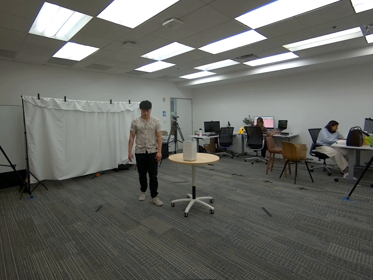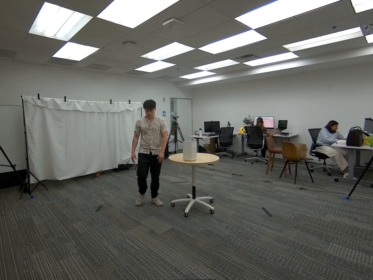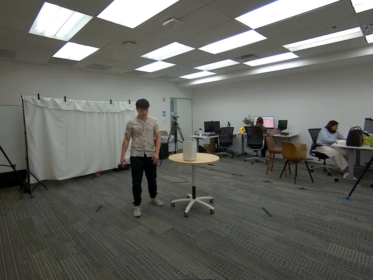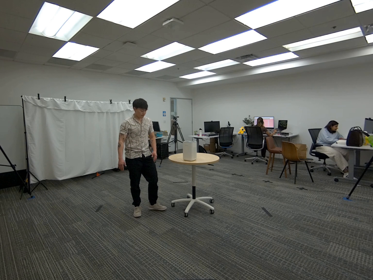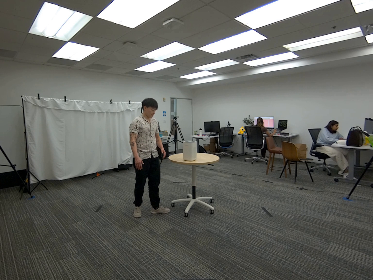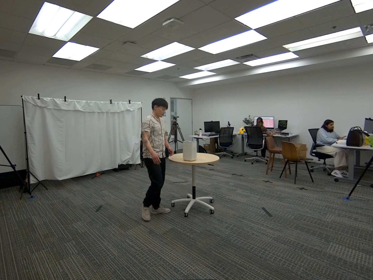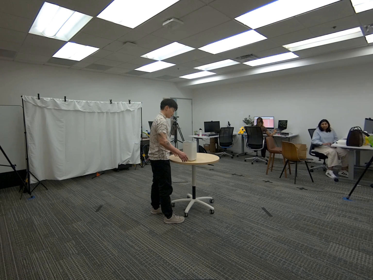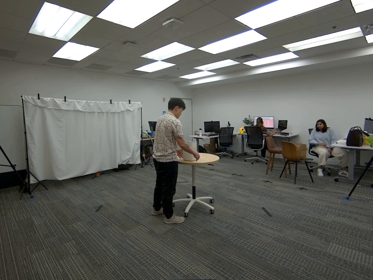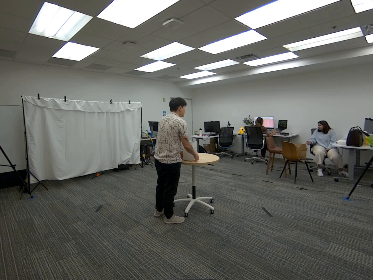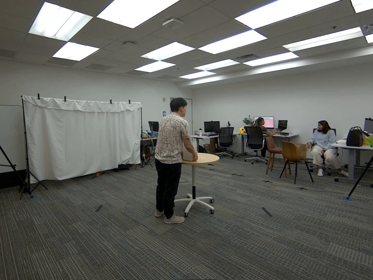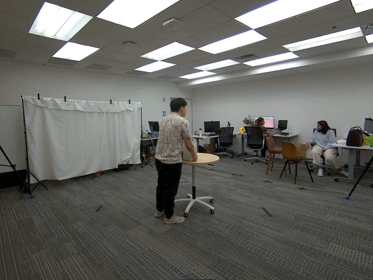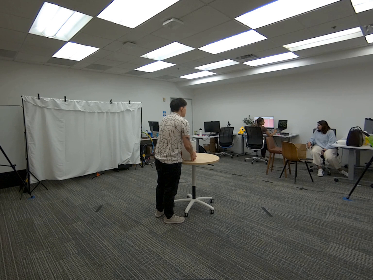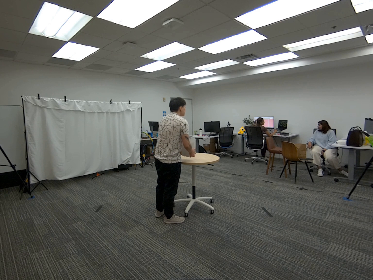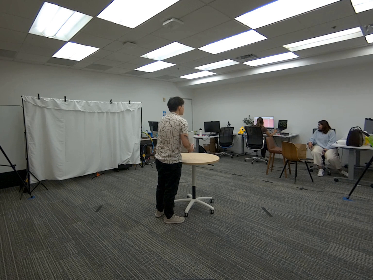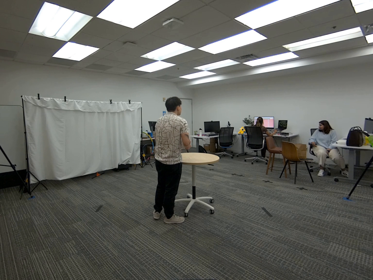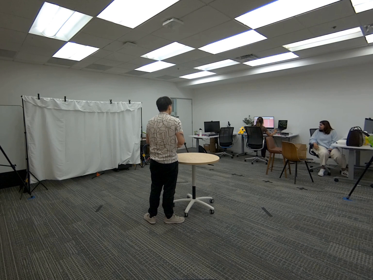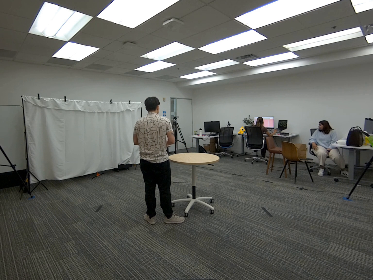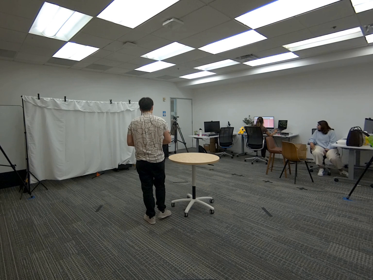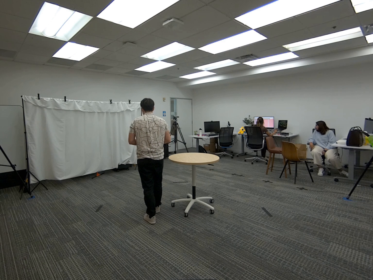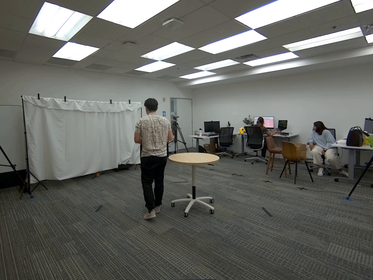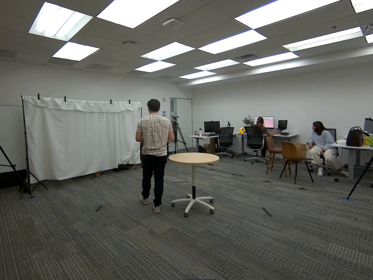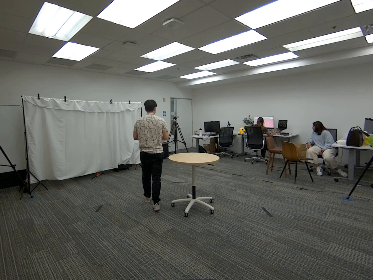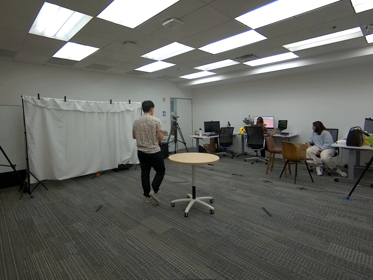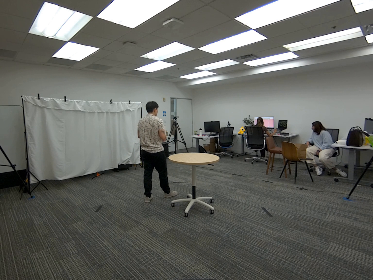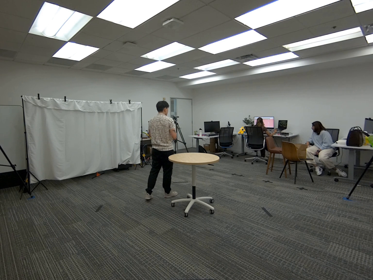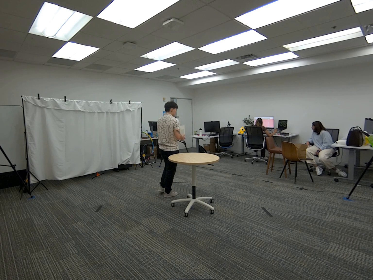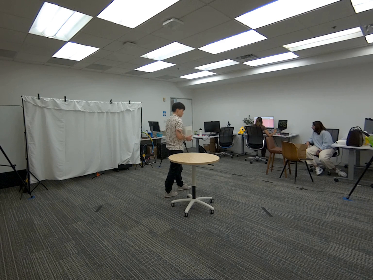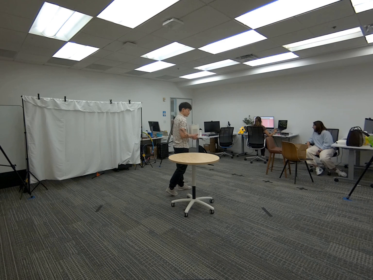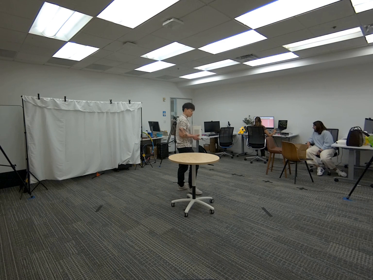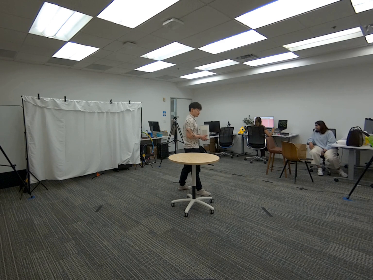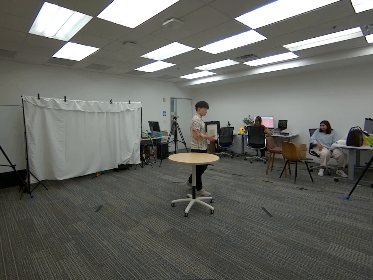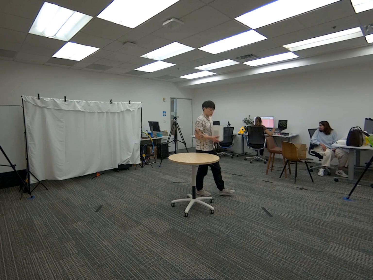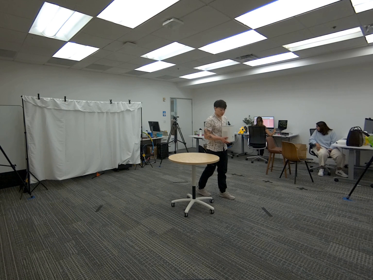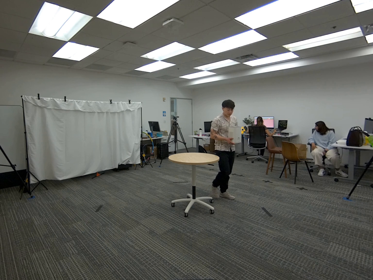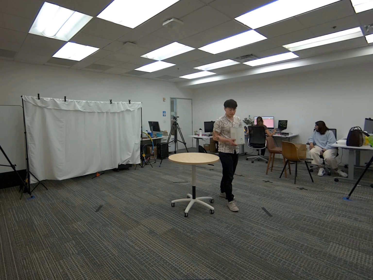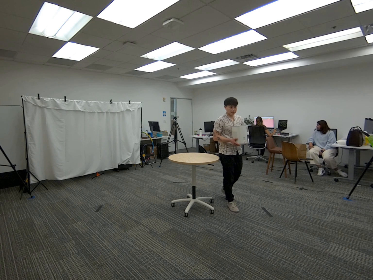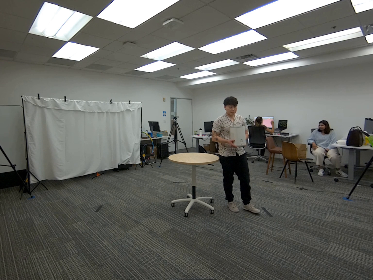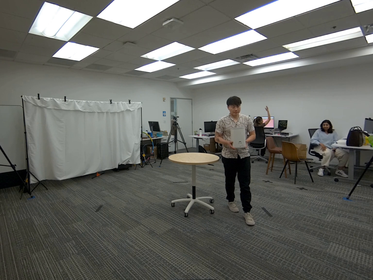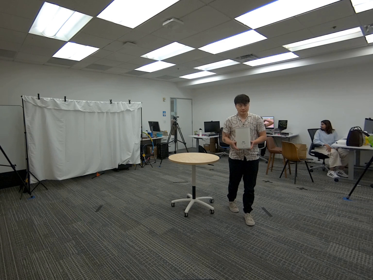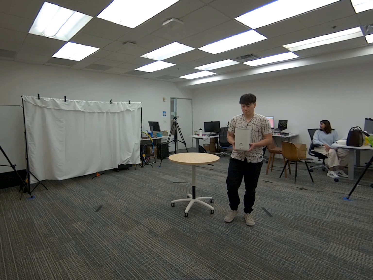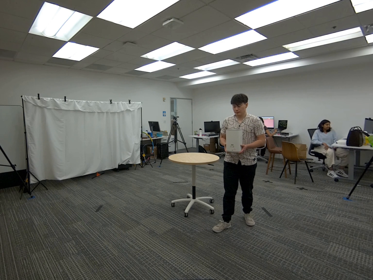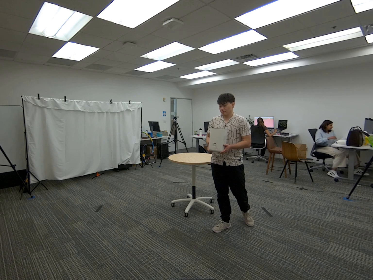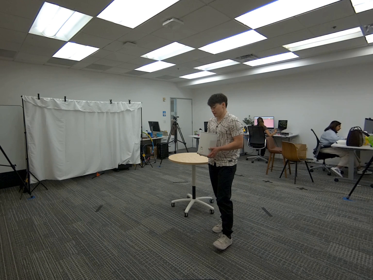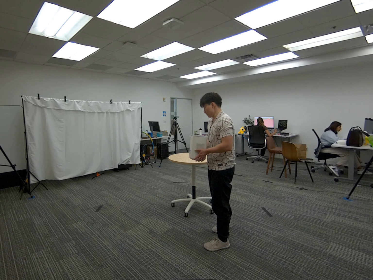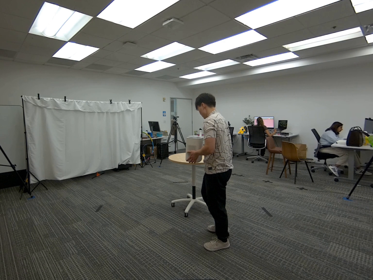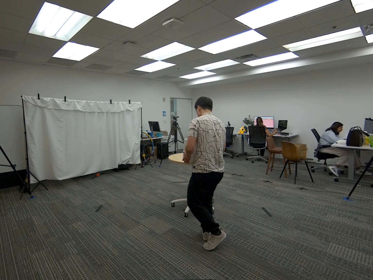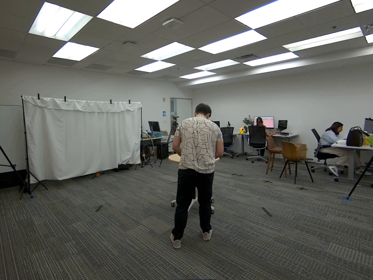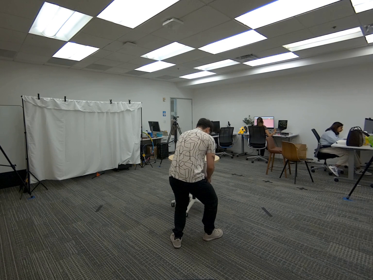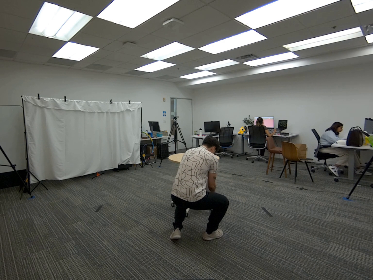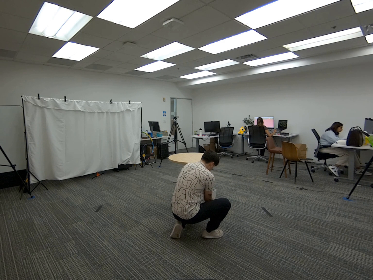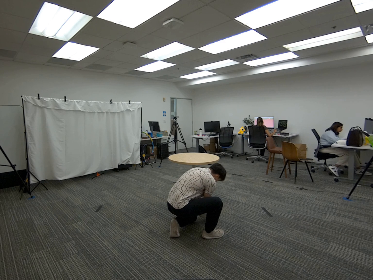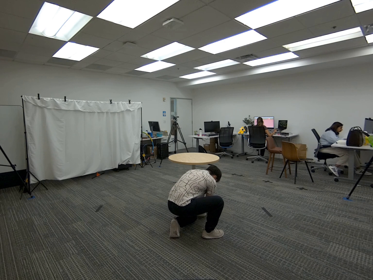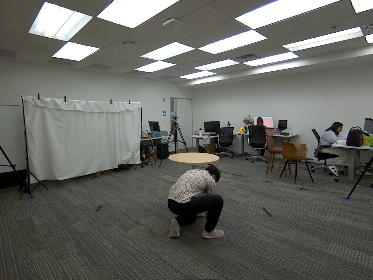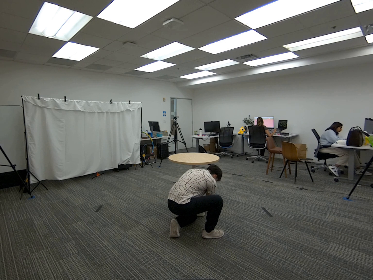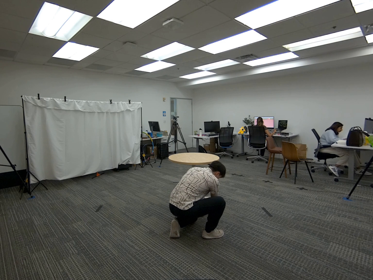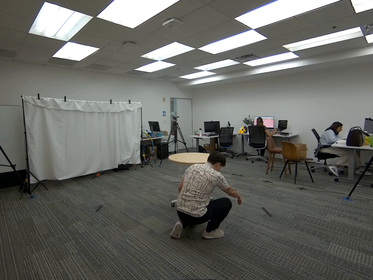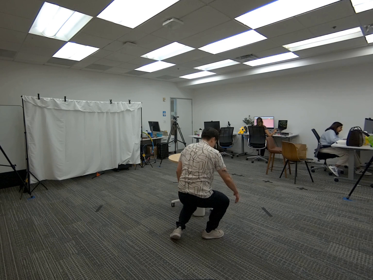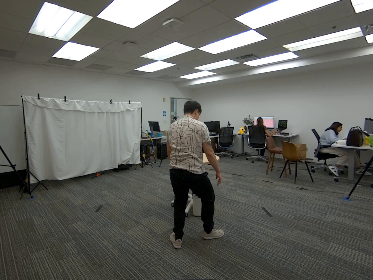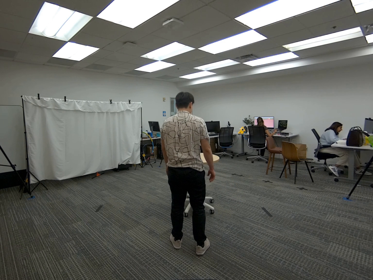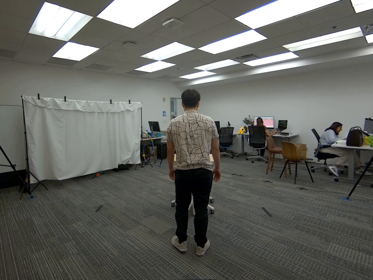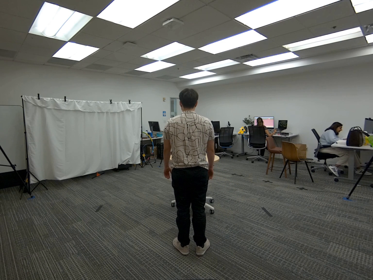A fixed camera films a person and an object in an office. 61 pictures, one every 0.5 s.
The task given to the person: Walk over to the Air Purifier on the round table and pick up the air purifier using both hands and walk within the bounding area, squat down and play underneath round table. Stand up and step away when complete.
